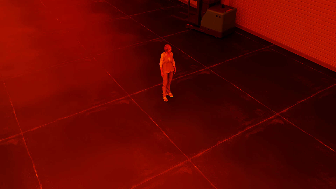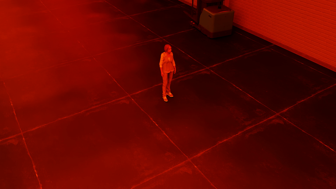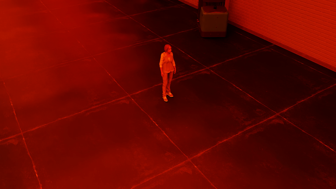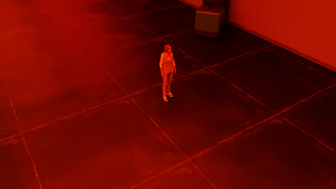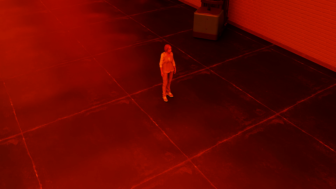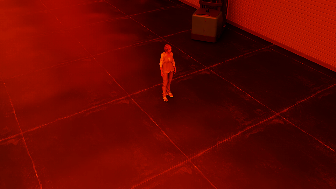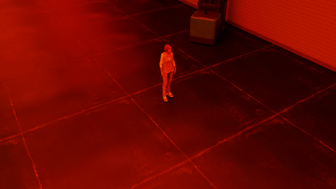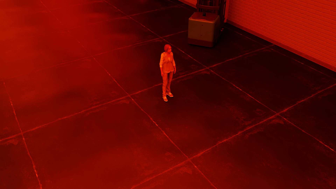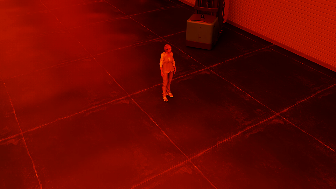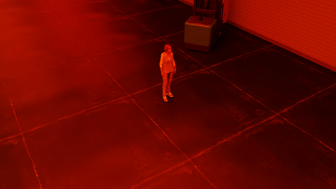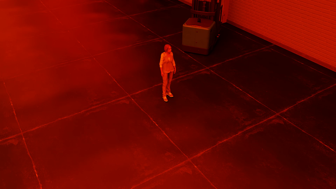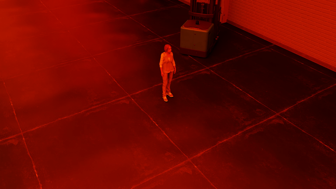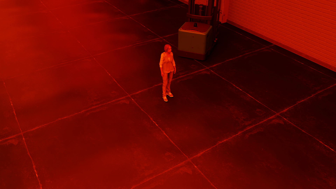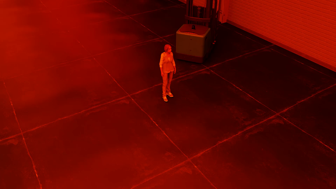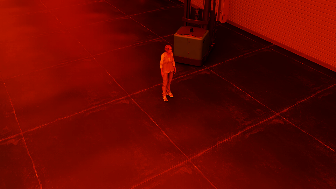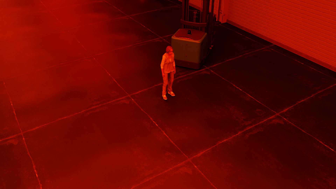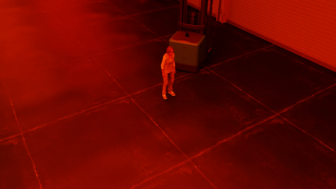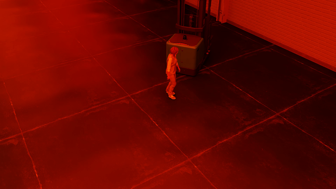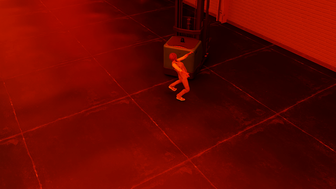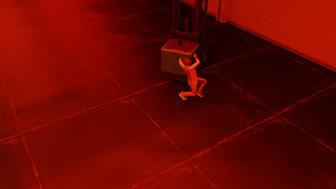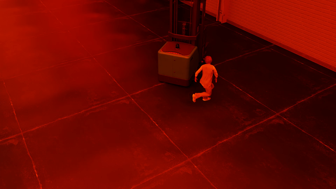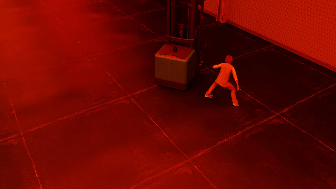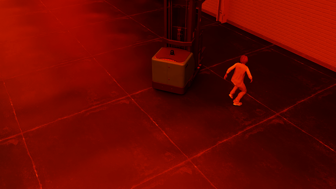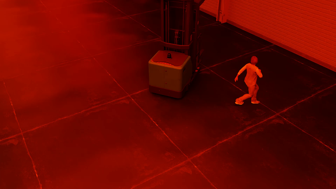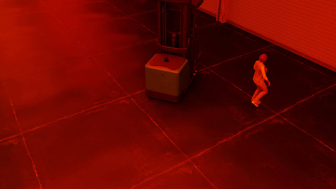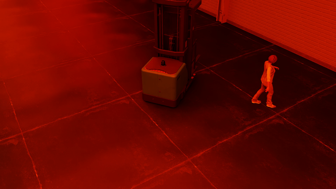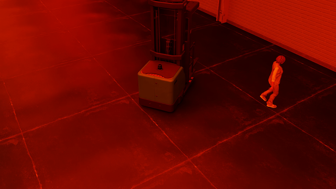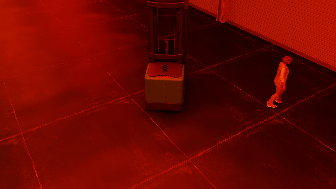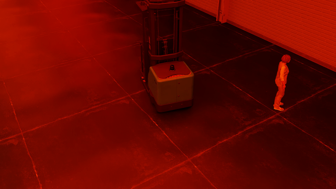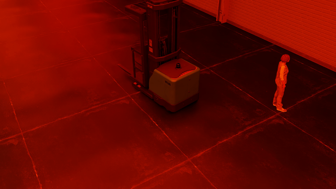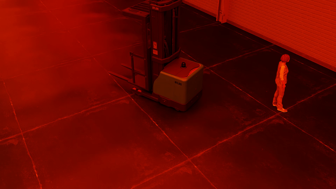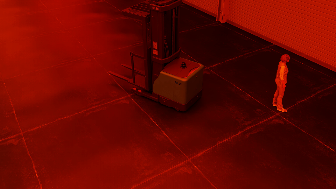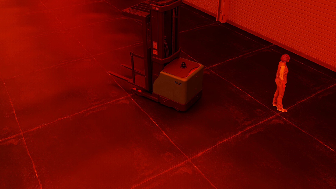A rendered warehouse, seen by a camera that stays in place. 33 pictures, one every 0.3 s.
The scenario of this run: Near miss between a forklift and a person.
